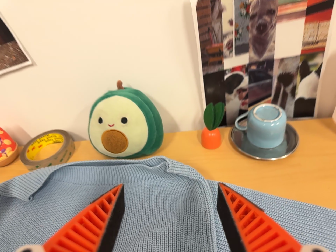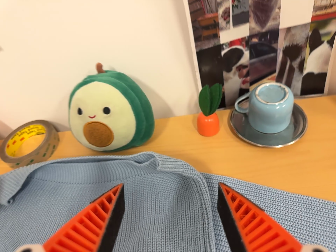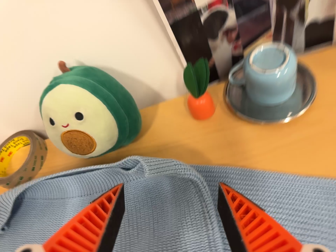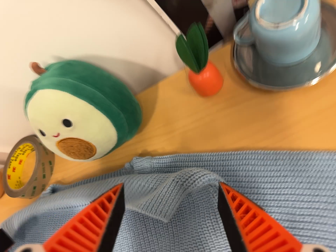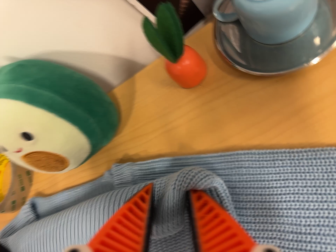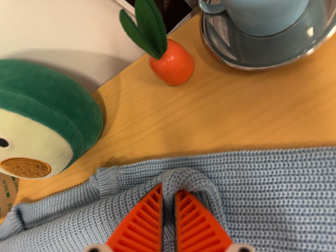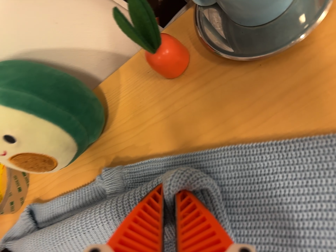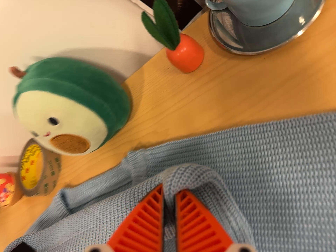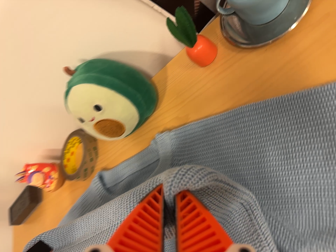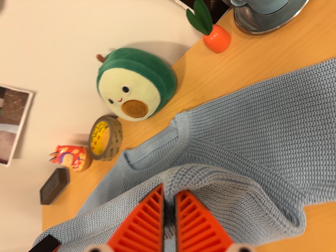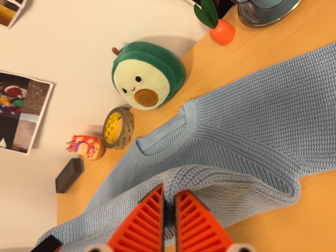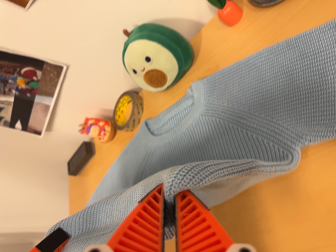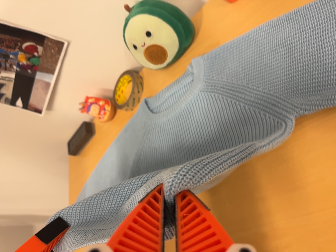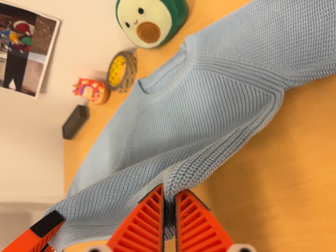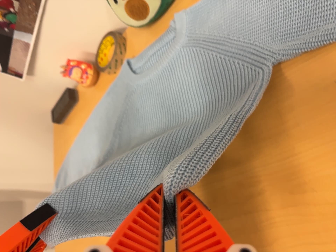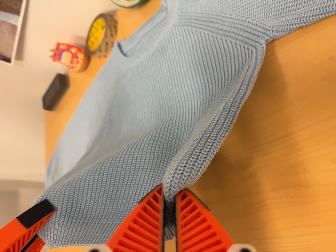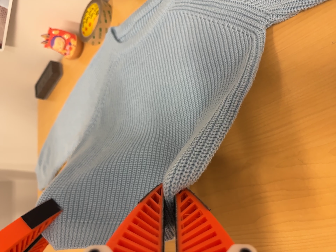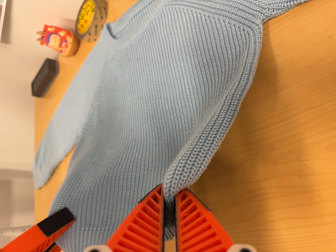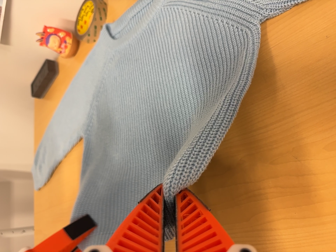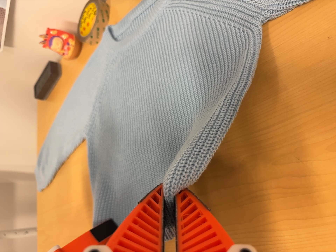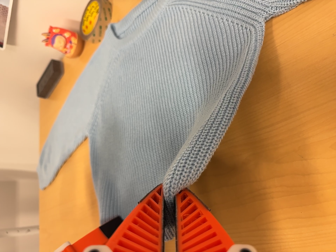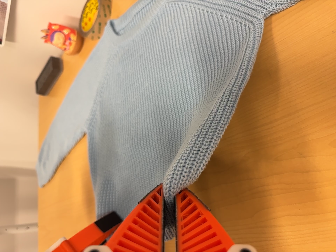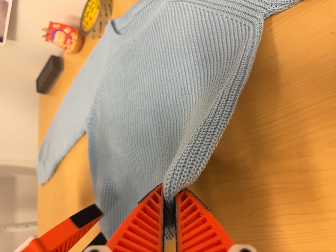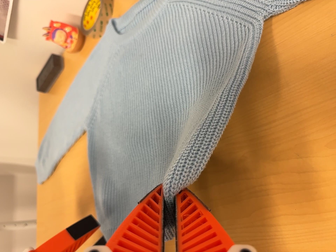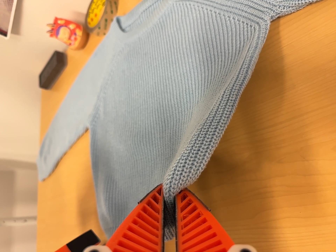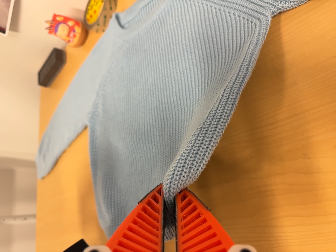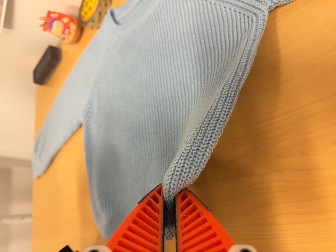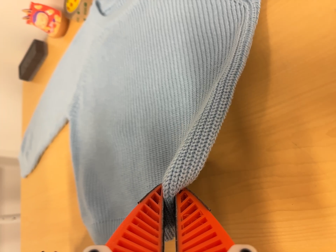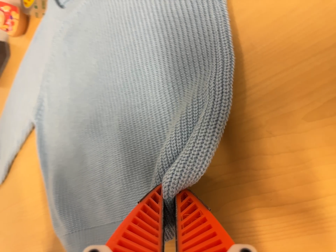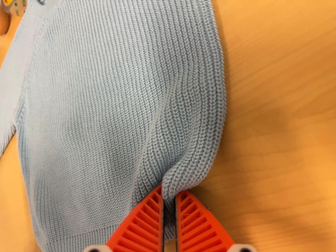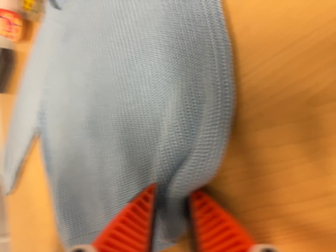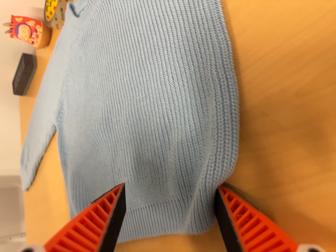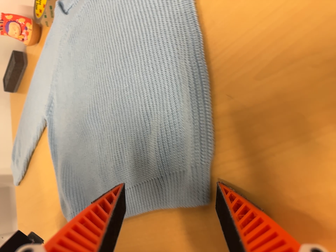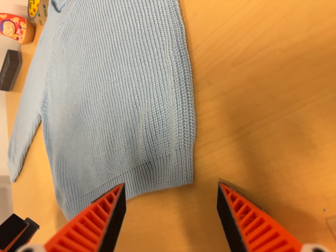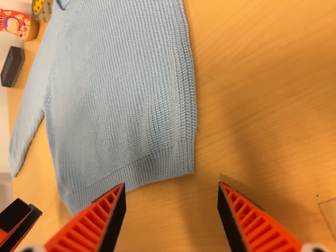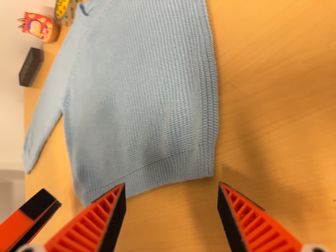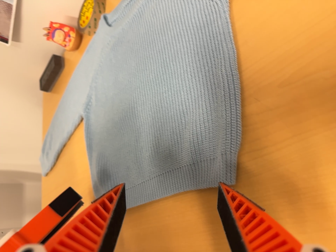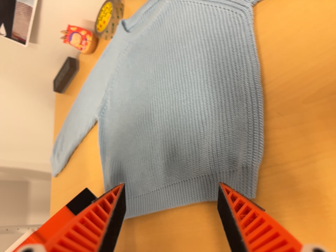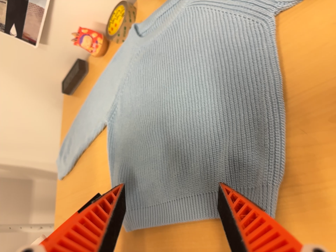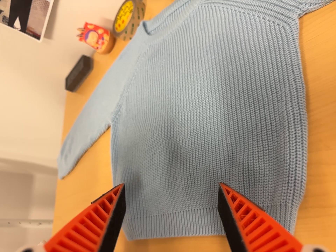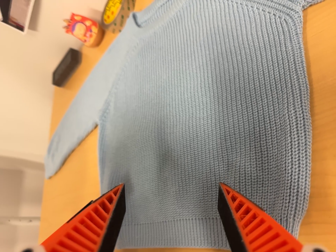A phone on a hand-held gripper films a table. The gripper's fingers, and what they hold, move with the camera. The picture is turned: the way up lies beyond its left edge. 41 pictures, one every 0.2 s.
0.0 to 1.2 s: The camera travels forward, toward the top of its view and to its right, about 26 cm. Its aim tips toward the bottom of its view by about 30 degrees. It rolls about its line of sight by about 35 degrees, and the scene rotates counterclockwise.
1.2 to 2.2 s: The scene slides to the right, as the camera pans about 15 degrees to its left. It travels backward and toward the bottom of its view, about 26 cm, so what stands in front gets smaller.
2.2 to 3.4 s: The camera travels toward the bottom of its view and to its right, about 12 cm, so close, fixed things drift upward. Its aim tips toward the bottom of its view by about 10 degrees, and the scene shifts upward.
3.4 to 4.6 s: The camera keeps its place and its aim.
4.6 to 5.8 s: The camera travels forward, about 8 cm, so what stands in front looms larger.
5.8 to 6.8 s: The camera travels backward and toward the bottom of its view, about 10 cm, so what stands in front gets smaller.
6.8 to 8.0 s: The camera travels to its left and toward the top of its view, about 9 cm, so close, fixed things drift to the right. It rolls about its line of sight by about 10 degrees, and the scene rotates clockwise.
The film runs backward here.
